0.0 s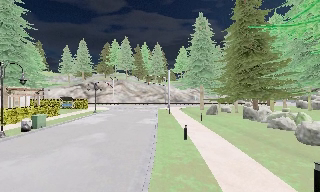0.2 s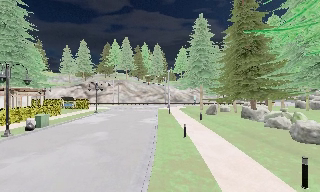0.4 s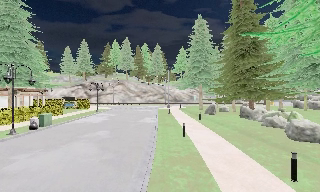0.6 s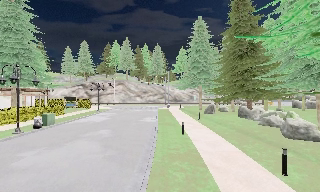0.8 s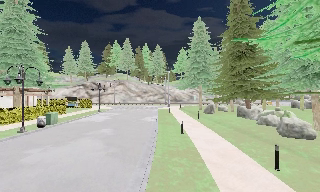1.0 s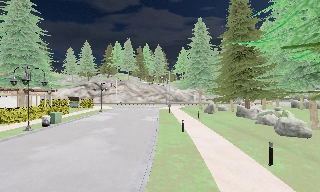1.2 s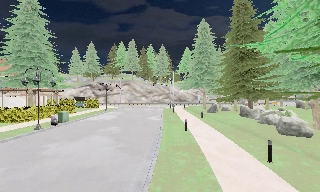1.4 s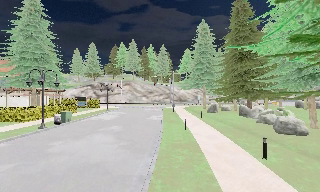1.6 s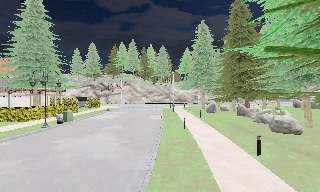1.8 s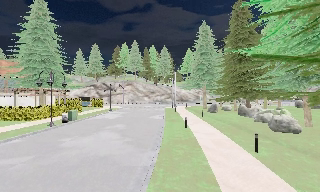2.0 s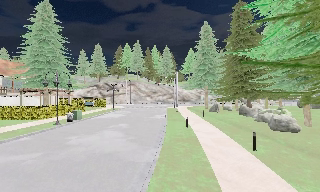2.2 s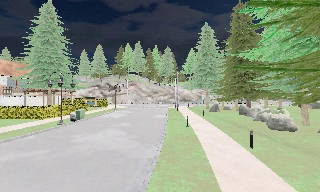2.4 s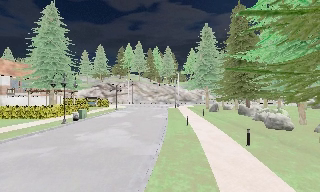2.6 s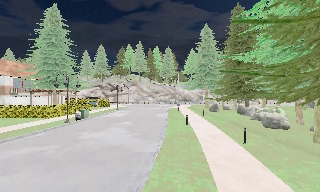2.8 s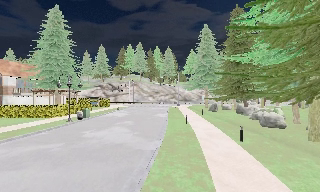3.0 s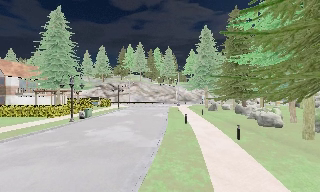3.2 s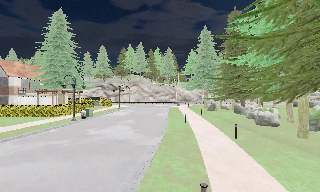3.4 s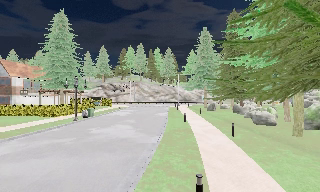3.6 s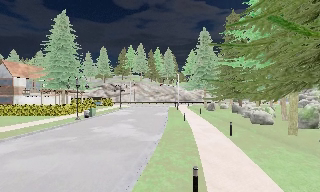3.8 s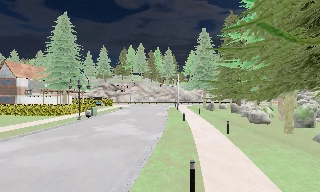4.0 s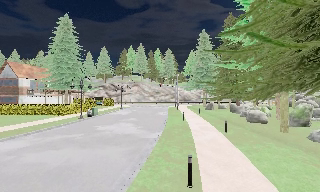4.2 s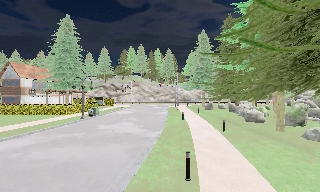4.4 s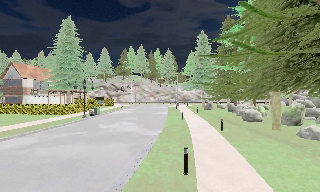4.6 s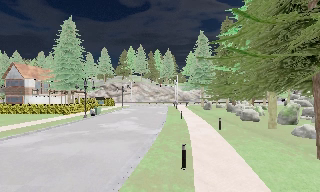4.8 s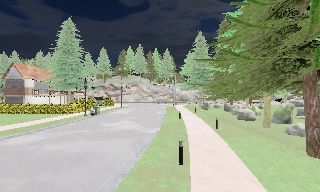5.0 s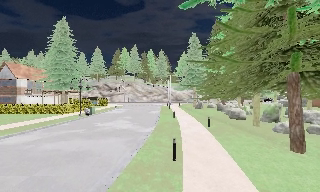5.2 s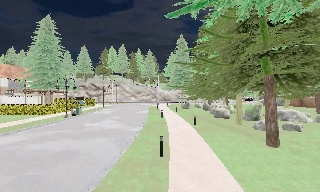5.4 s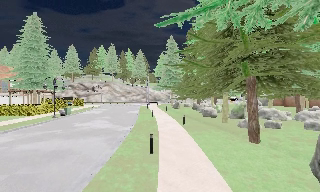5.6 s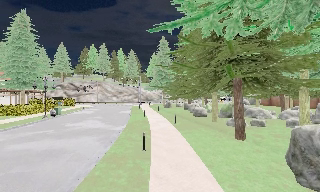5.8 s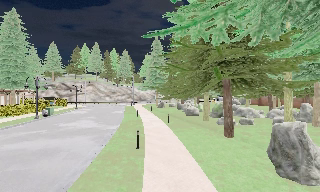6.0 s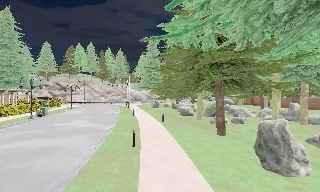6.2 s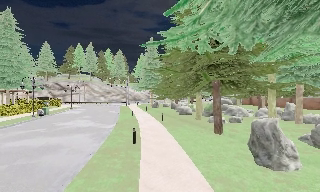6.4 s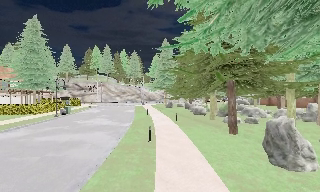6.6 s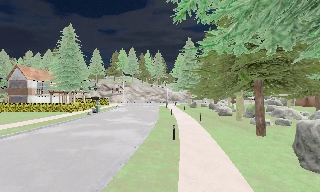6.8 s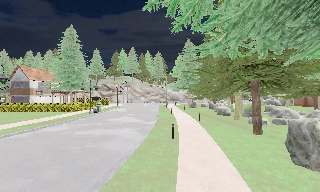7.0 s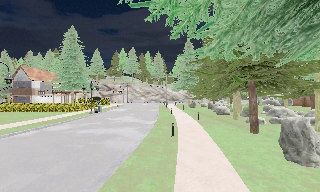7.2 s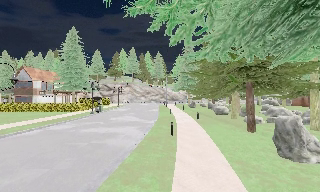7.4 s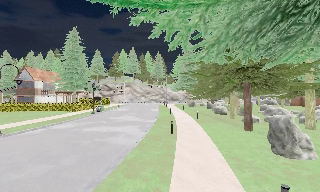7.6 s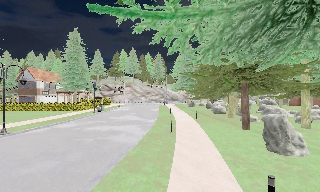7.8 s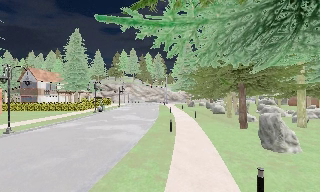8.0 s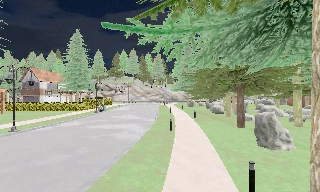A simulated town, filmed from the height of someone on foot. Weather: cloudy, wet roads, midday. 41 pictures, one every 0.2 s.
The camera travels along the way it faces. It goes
backward.
0.0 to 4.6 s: The camera travels backward, about 8 m, so what stands in front gets smaller.
4.6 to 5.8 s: The scene slides to the left, as the camera pans about 15 degrees to its right. It travels backward, about 2 m, so what stands in front gets smaller.
5.8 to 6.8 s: The camera swings to its left by about 10 degrees, and the scene slides to the right. It travels backward, about 2 m, so what stands in front gets smaller.
6.8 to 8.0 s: The camera travels backward, about 2 m, so what stands in front gets smaller.
The film runs backward here.
